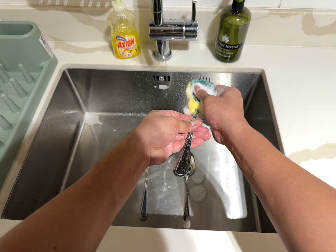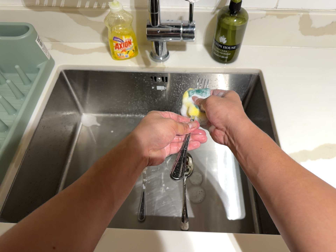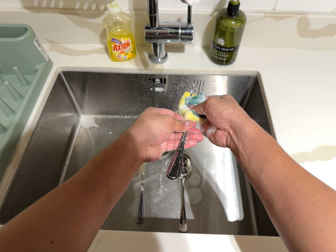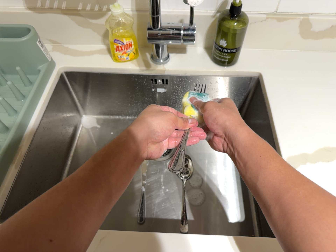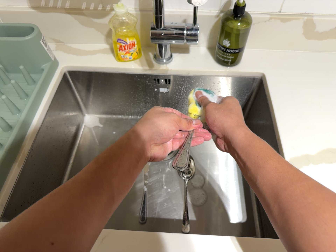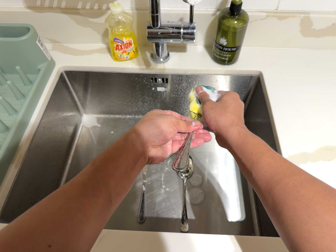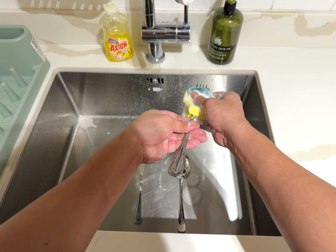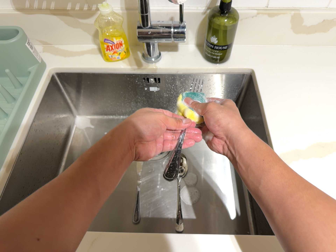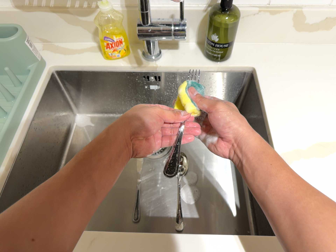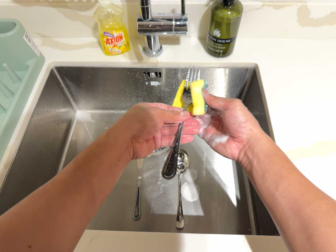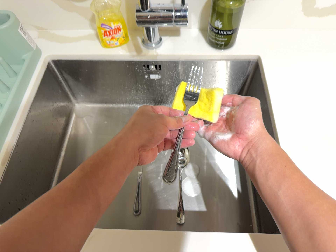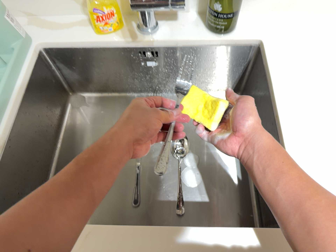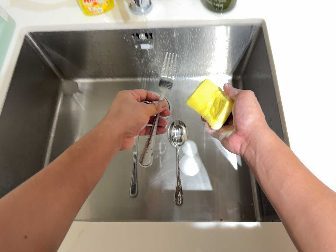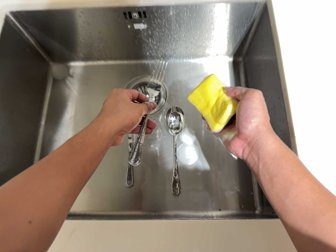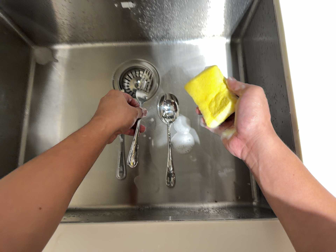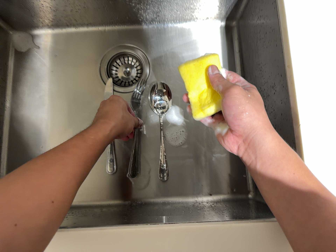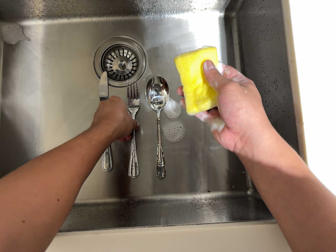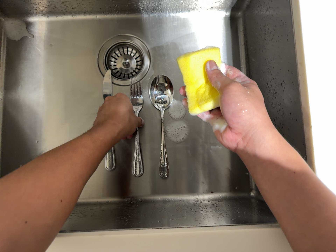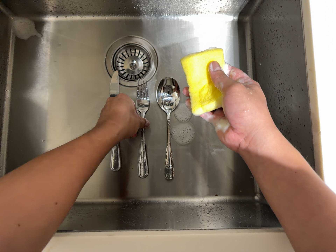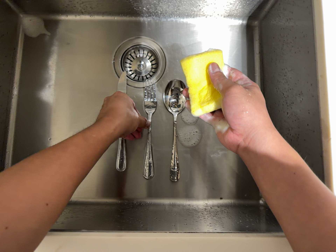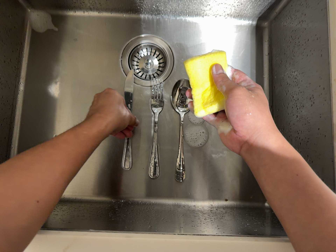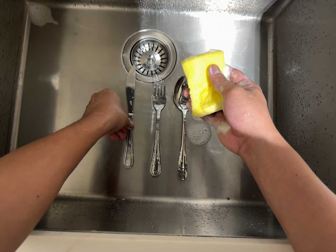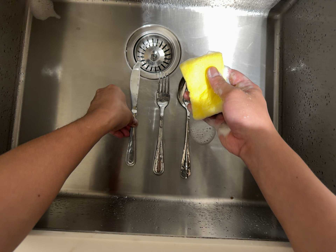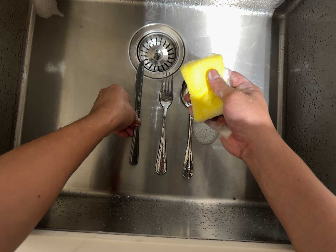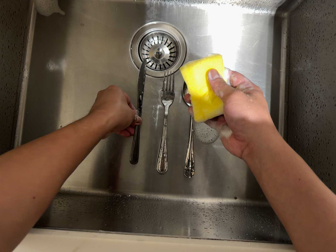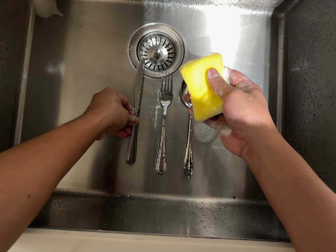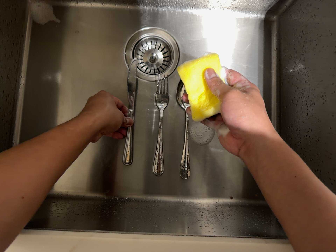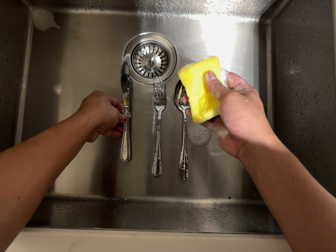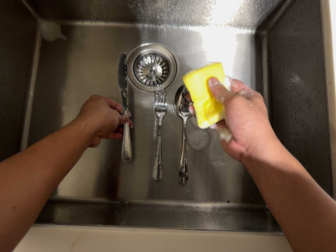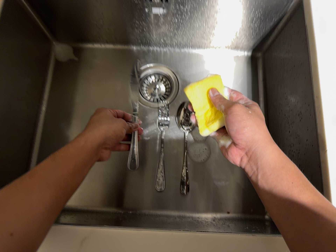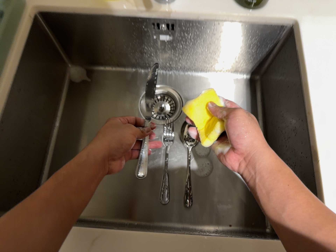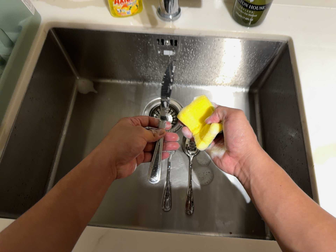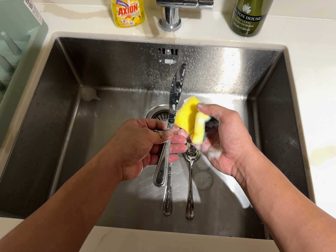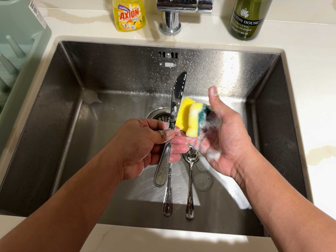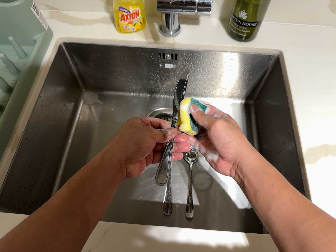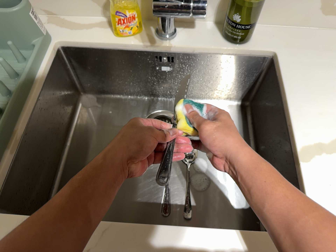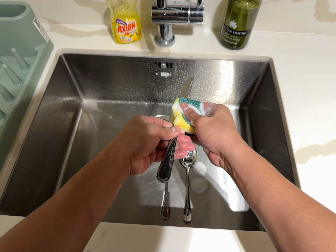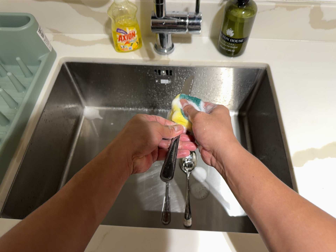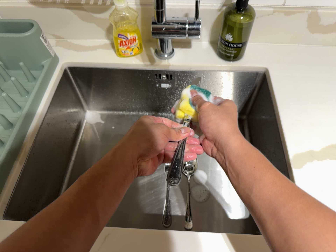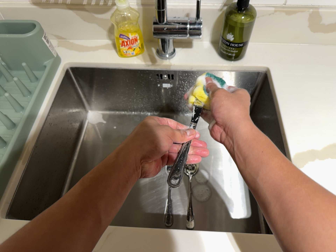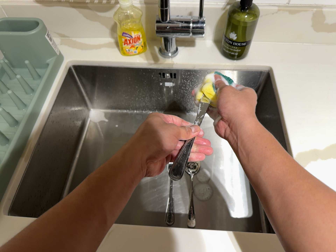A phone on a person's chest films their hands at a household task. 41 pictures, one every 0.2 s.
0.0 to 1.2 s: The camera keeps its place and its aim.
1.2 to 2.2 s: The camera shifts only a little, or ends up much as it began.
2.2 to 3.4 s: The camera travels forward and toward the top of its view, about 18 cm, so what stands in front looms larger. Its aim tips toward the bottom of its view by about 20 degrees.
3.4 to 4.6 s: The camera travels to its left, about 7 cm, so close, fixed things drift to the right.
4.6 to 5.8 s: The camera travels backward, about 9 cm, so what stands in front gets smaller. Its aim tips toward the top of its view by about 10 degrees.
5.8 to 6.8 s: The camera travels backward and toward the bottom of its view, about 12 cm, so what stands in front gets smaller. Its aim tips toward the top of its view by about 15 degrees.
6.8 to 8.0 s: The camera shifts only a little, or ends up much as it began.
The film runs backward here.
